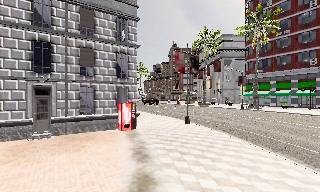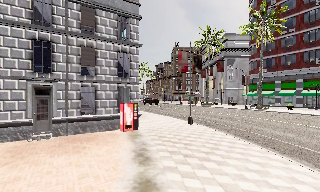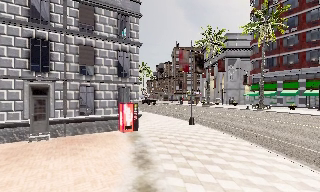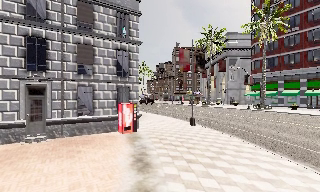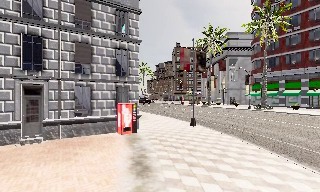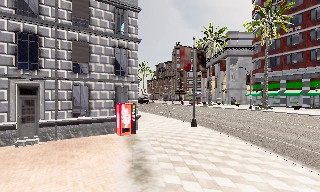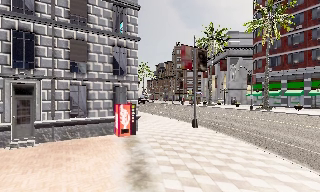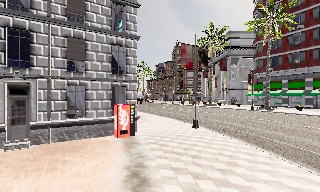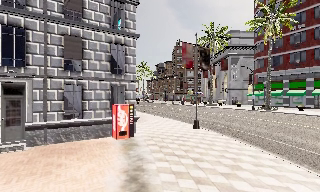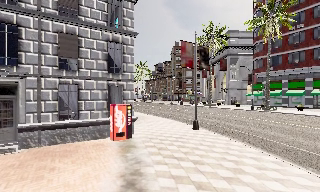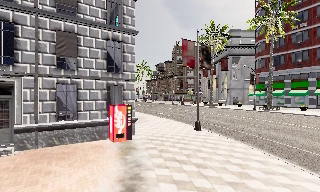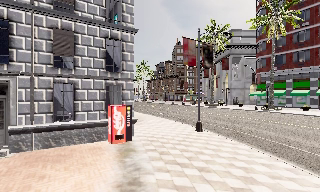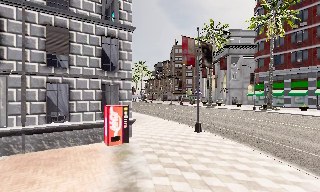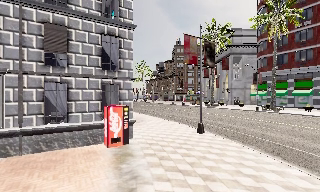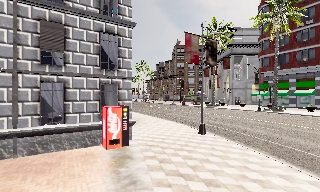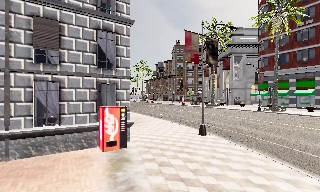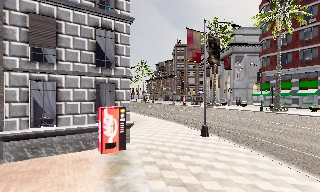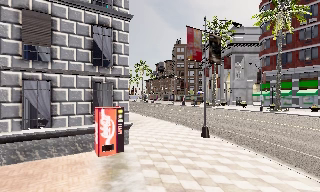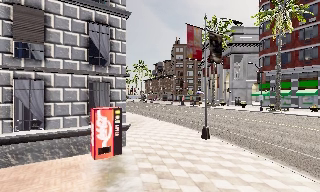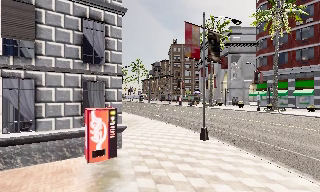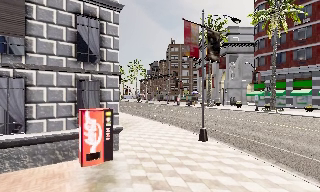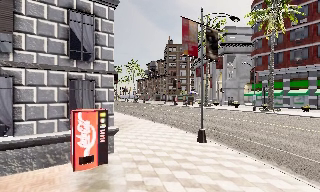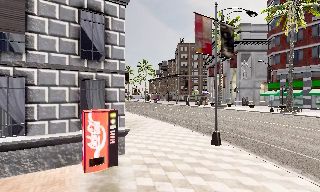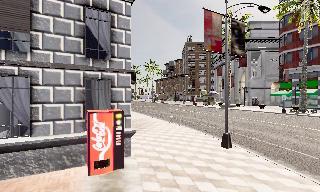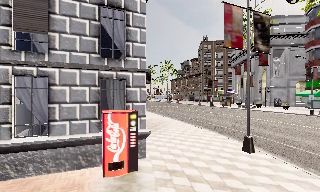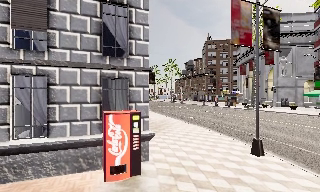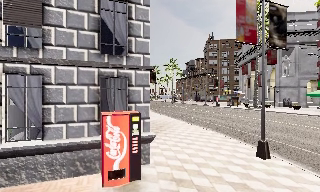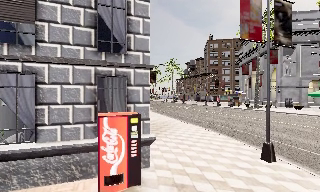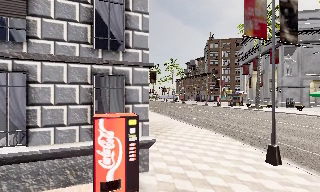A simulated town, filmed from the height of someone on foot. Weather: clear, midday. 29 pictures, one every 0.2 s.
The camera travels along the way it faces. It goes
forward.
0.0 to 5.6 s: The camera swings to its left by about 10 degrees, and the scene slides to the right. It travels forward, about 8 m, so what stands in front looms larger.
The film runs forward here.
